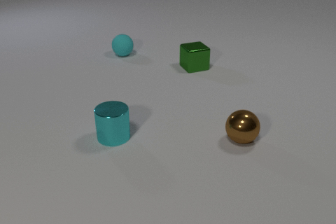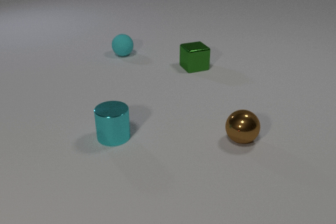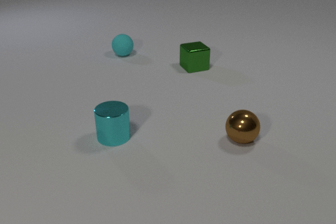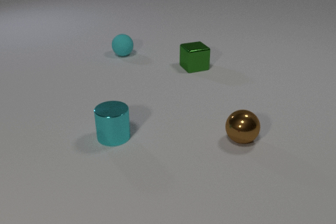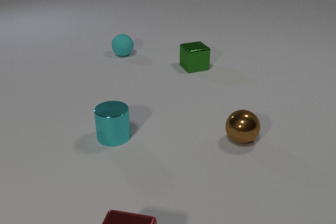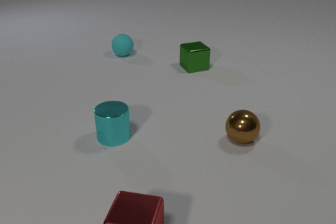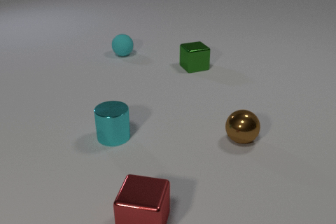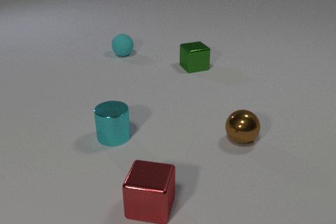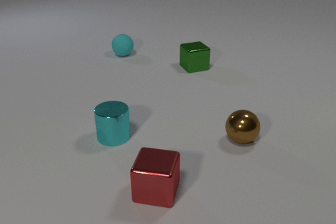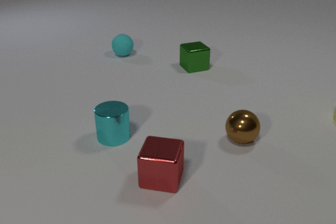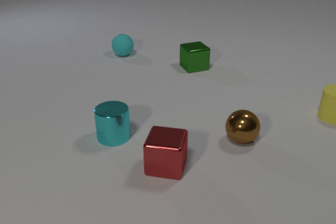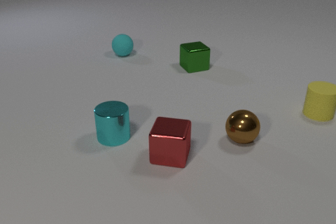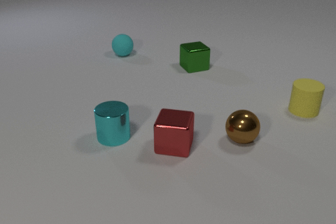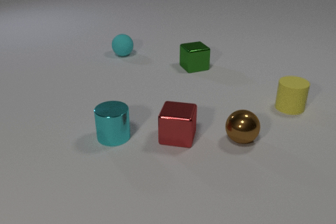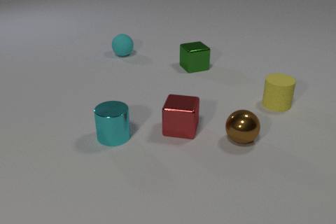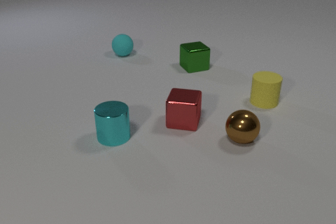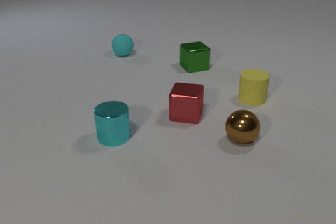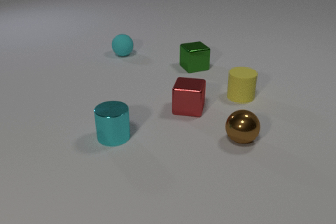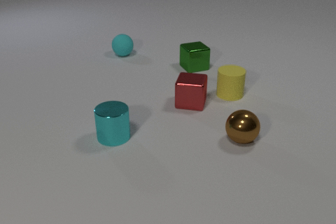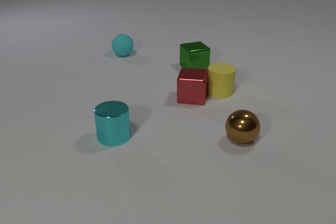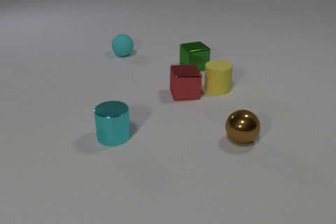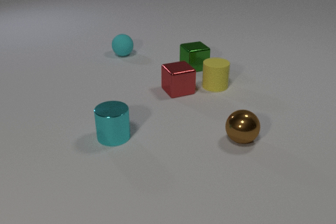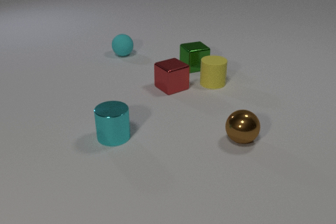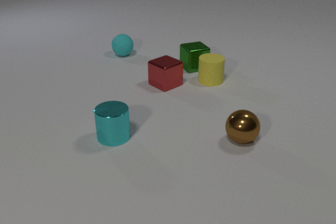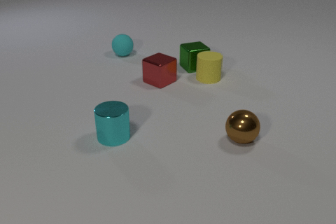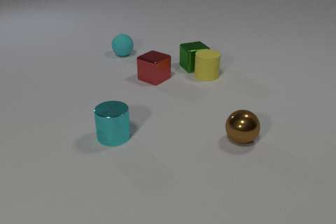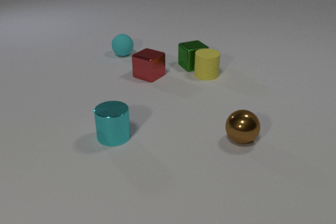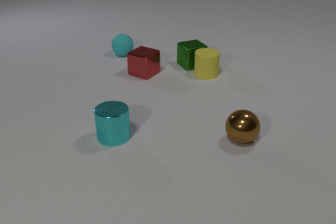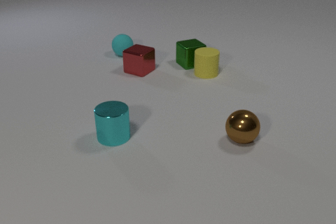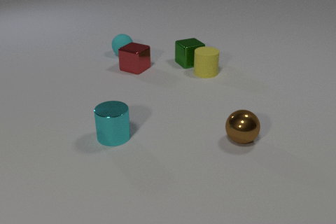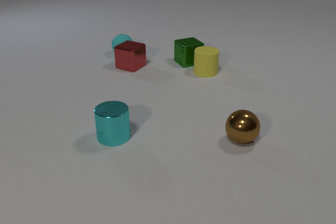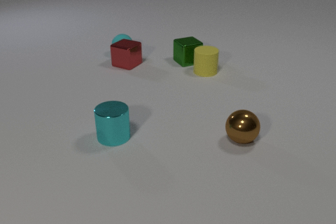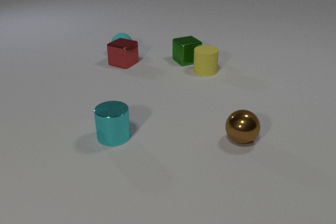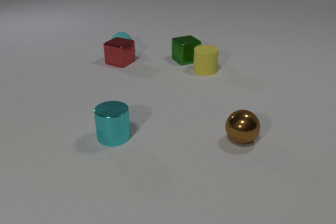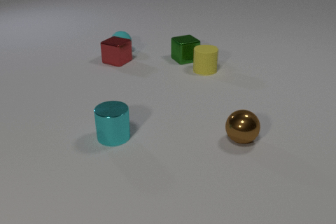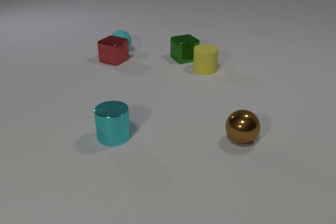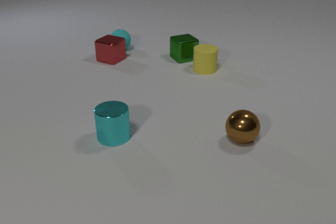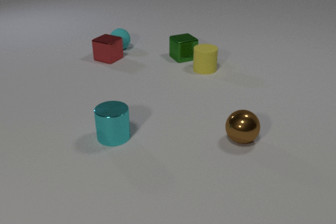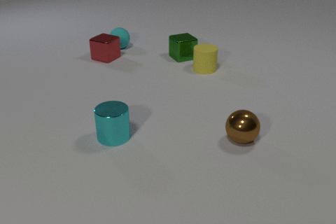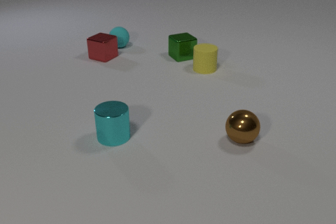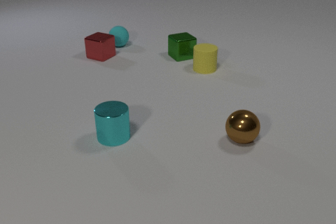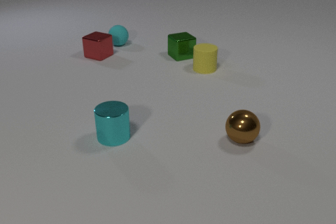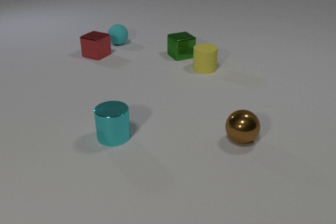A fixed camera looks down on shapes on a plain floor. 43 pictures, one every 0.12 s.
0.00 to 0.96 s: The red metal cube comes in at the bottom edge, slides away from the camera.
0.96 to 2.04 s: The red metal cube slides away from the camera. The yellow rubber cylinder comes in at the right edge, slides to the left.
2.04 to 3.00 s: The red metal cube slides away from the camera and to the left, spins so that its near face slides to the right, counterclockwise seen from above. The yellow rubber cylinder slides away from the camera and to the left. The red metal cube and the yellow rubber cylinder collide. The yellow rubber cylinder and the green metal cube collide.
3.00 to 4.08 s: The red metal cube slides away from the camera and to the left. The yellow rubber cylinder slides away from the camera. The green metal cube slides away from the camera and to the left. The cyan rubber sphere rolls away from the camera. The red metal cube and the cyan rubber sphere collide.
4.08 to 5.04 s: The red metal cube slides to the left and away from the camera. The green metal cube slides away from the camera. The cyan rubber sphere rolls away from the camera.
What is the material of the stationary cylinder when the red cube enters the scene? metal.
What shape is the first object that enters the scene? cube.
How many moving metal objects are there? 2.
